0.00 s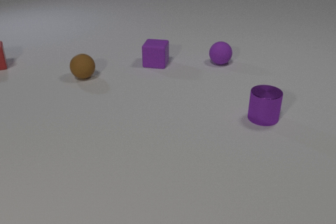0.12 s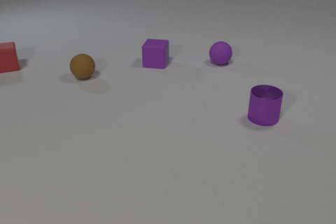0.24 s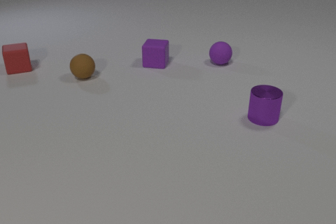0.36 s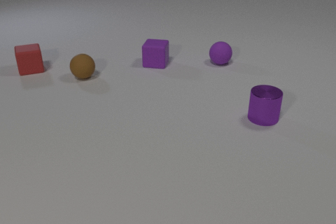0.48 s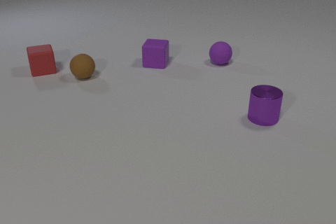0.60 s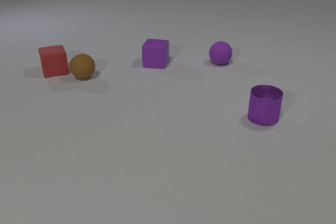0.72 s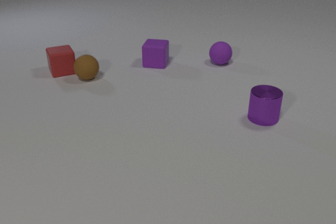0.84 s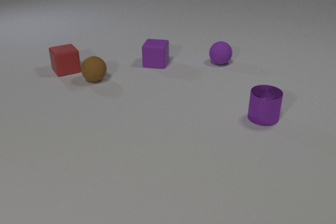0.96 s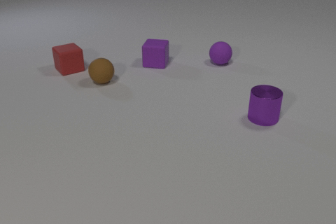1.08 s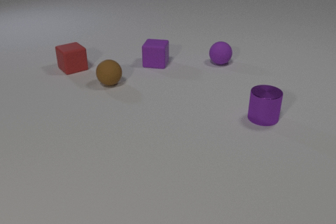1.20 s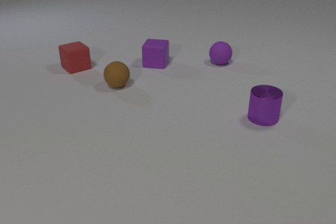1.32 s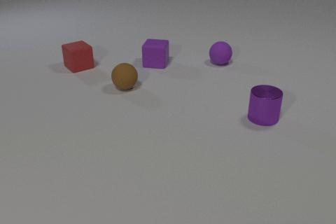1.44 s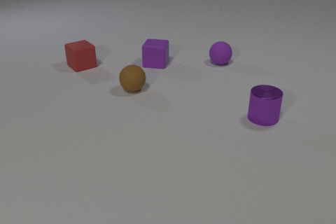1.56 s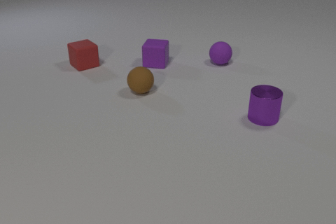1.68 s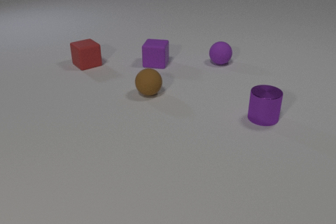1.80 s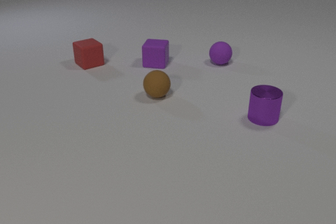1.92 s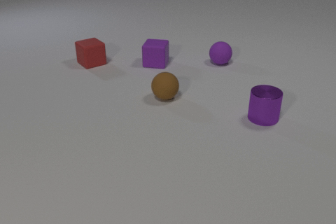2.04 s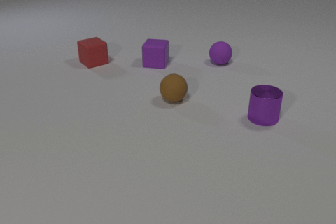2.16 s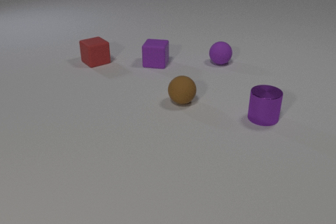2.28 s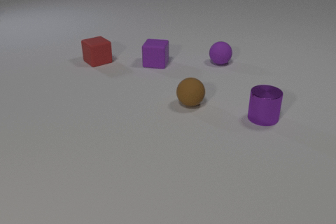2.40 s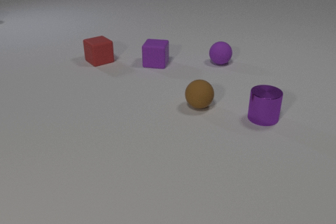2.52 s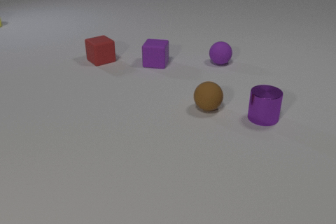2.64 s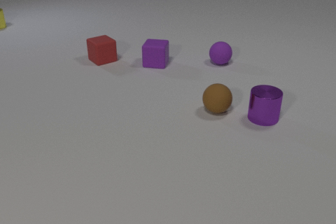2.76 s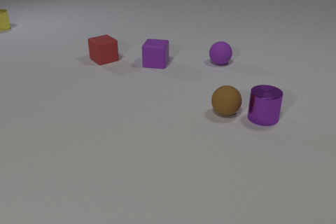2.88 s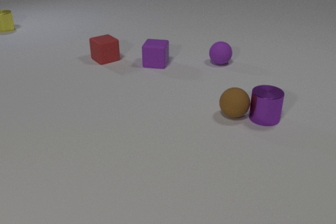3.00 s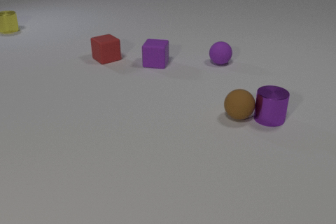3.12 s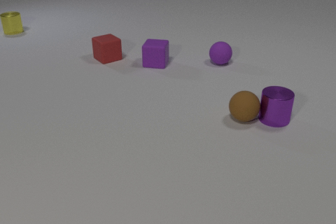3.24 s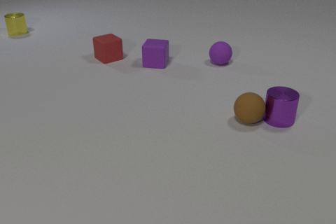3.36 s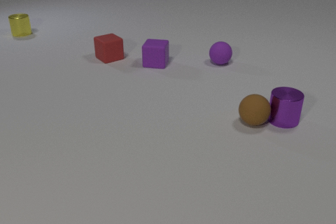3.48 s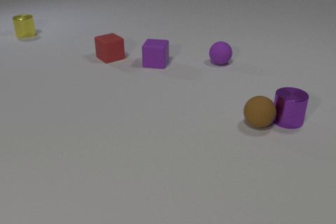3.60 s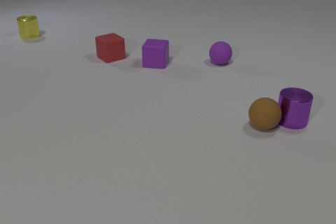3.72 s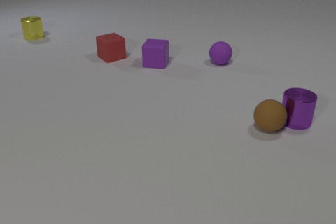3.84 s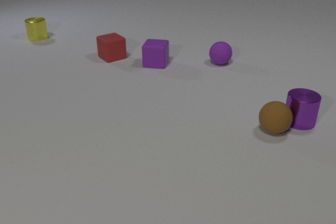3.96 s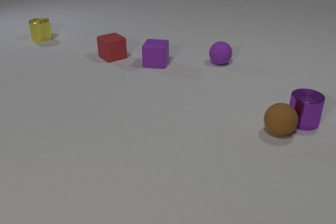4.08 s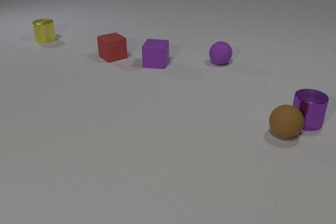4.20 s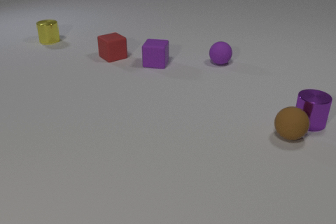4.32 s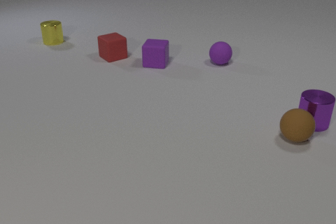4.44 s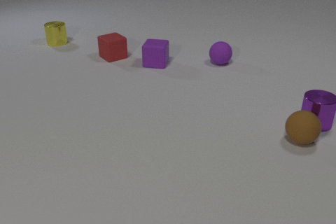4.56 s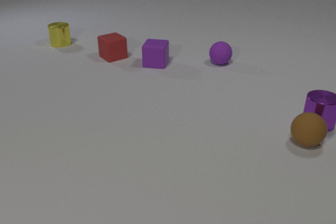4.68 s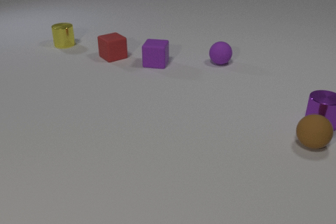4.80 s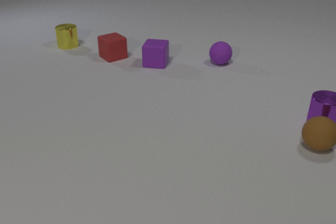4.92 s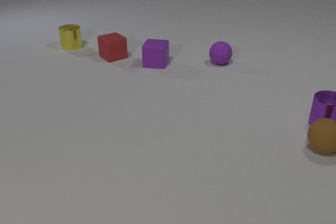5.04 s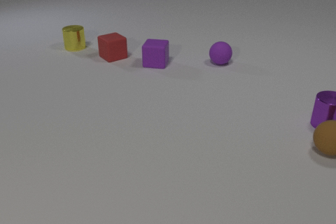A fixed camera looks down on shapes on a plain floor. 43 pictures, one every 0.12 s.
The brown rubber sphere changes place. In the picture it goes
to the right.
The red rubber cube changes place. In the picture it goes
to the right.
0.00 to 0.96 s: The red rubber cube slides to the right and toward the camera. The brown rubber sphere rolls to the right and toward the camera. The red rubber cube and the brown rubber sphere collide.
0.96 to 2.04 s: The red rubber cube slides to the right and away from the camera. The brown rubber sphere rolls to the right and toward the camera.
2.04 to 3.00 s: The red rubber cube slides to the right and away from the camera. The brown rubber sphere rolls to the right and toward the camera. The yellow metal cylinder comes in at the left edge, slides toward the camera and to the right. The brown rubber sphere and the purple metal cylinder collide.
3.00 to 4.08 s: The red rubber cube slides to the right. The brown rubber sphere rolls to the right and toward the camera. The yellow metal cylinder slides toward the camera and to the right. The purple metal cylinder slides to the right.
4.08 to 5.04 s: The brown rubber sphere rolls to the right. The yellow metal cylinder slides toward the camera and to the right. The purple metal cylinder slides to the right.
What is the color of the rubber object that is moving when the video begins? red.
How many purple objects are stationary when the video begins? 3.
Are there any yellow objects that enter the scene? yes.
